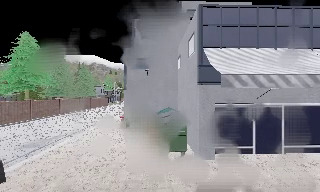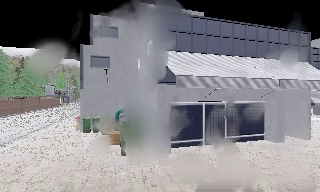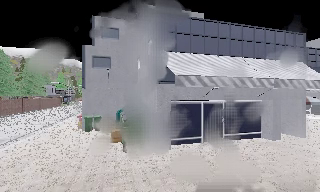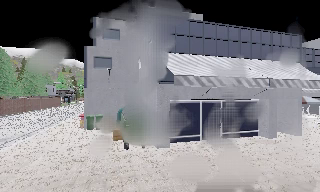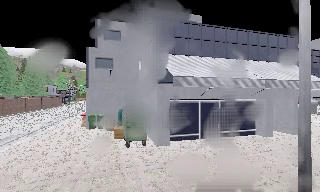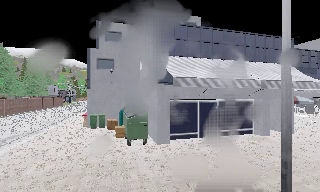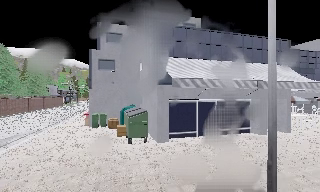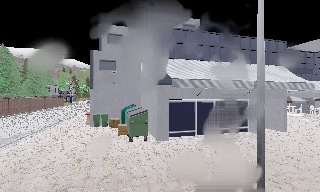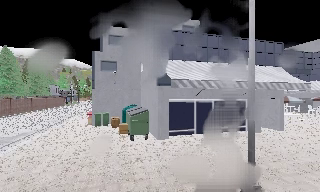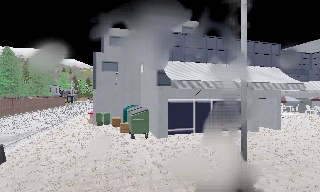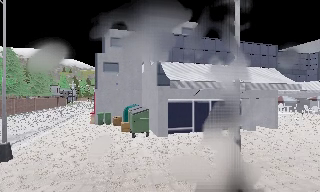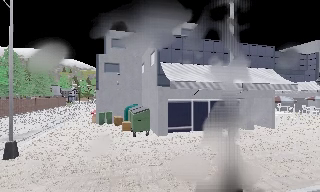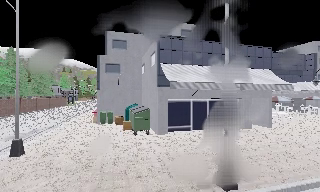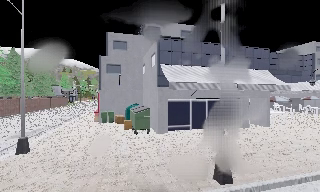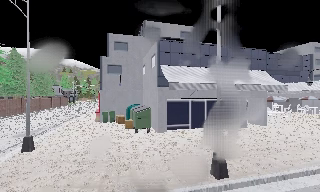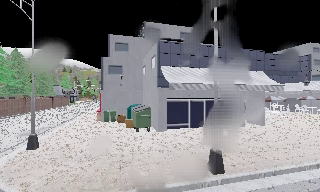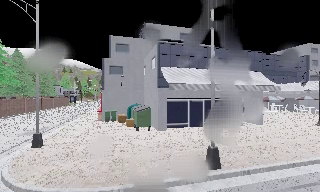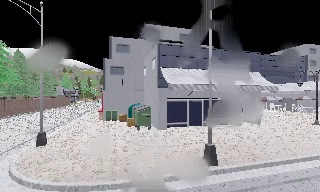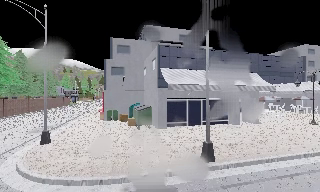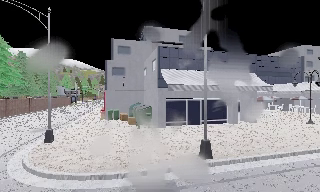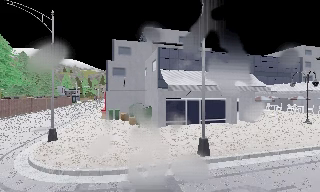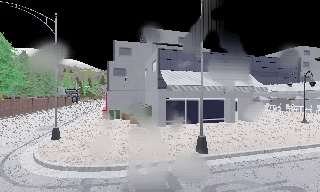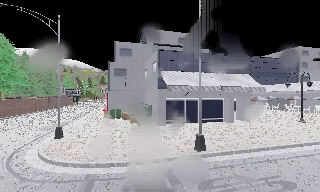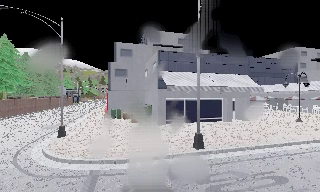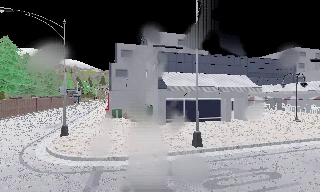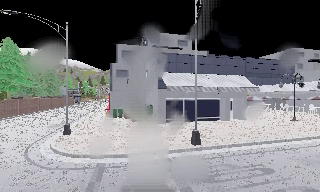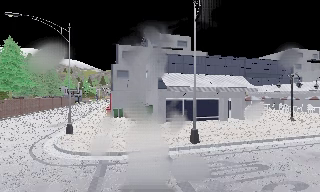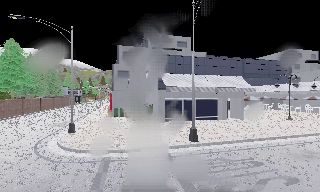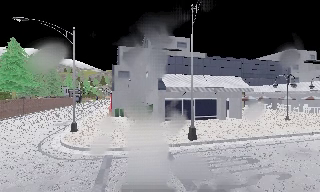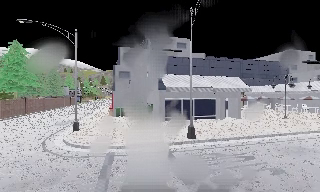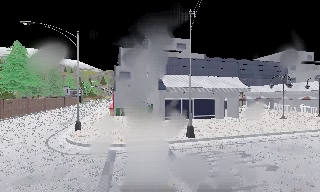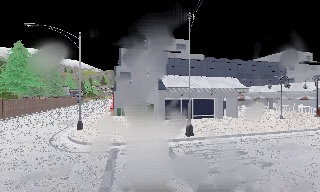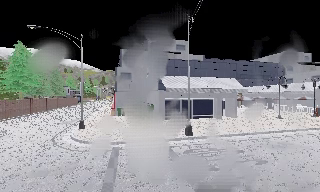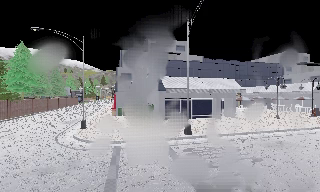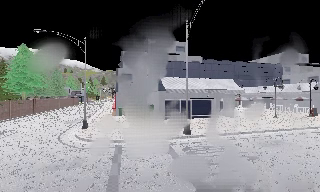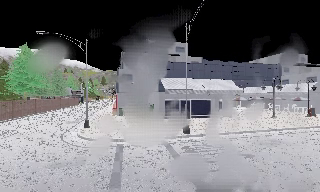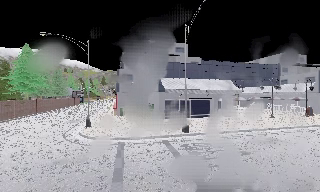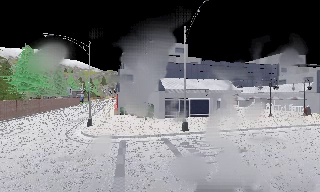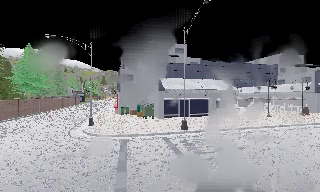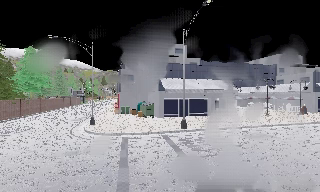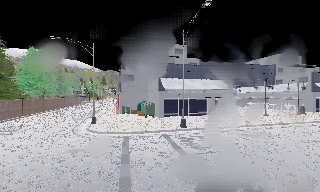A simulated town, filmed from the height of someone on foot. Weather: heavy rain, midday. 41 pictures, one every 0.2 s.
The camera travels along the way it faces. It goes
backward.
0.0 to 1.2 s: The camera pans to its right, which is clockwise from overhead, by about 15 degrees. It travels backward, about 1.5 m, so what stands in front gets smaller.
1.2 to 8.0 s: The camera travels backward, about 10 m, so what stands in front gets smaller.
The film runs backward here.
